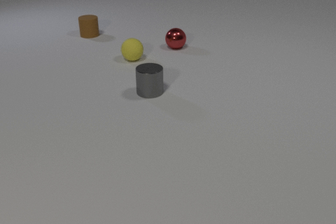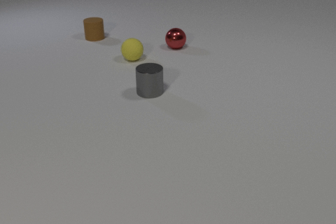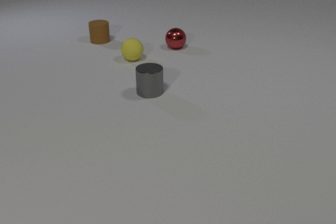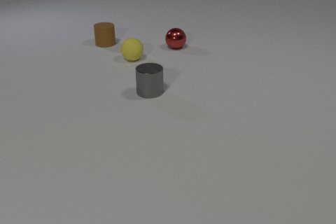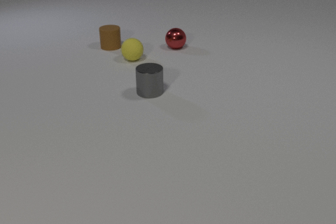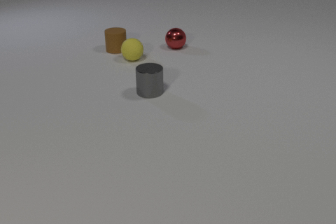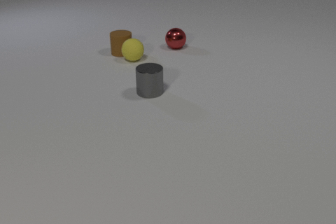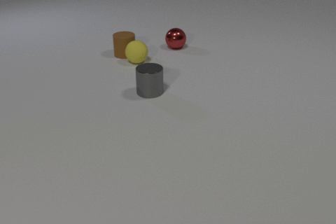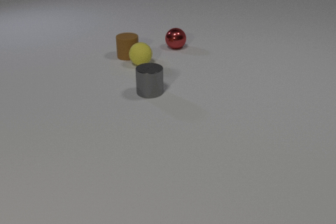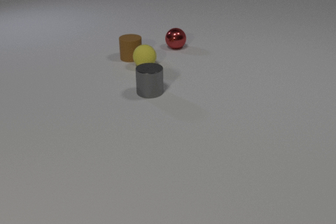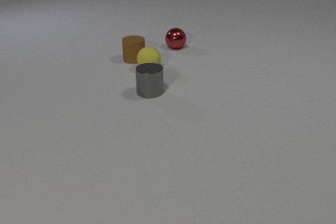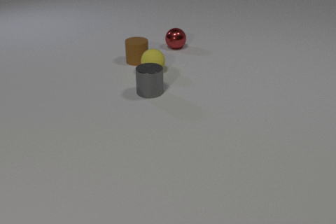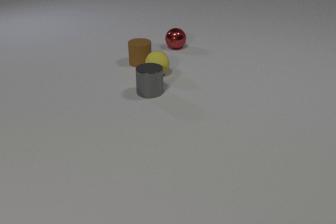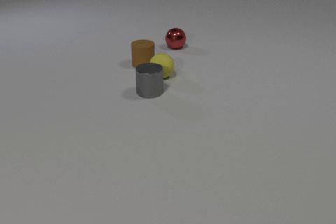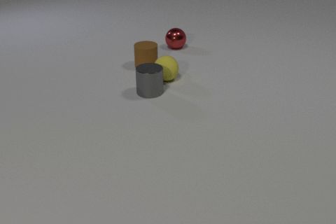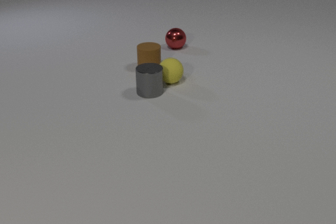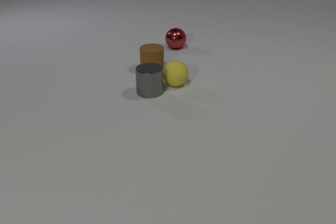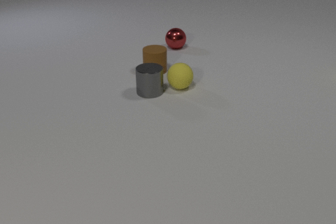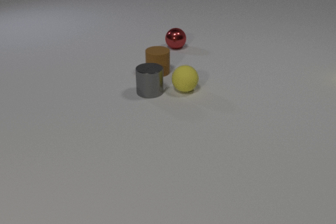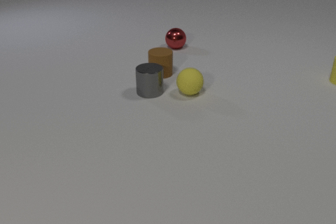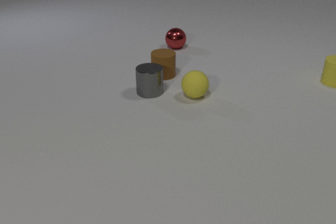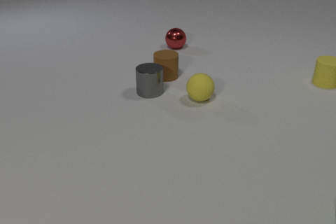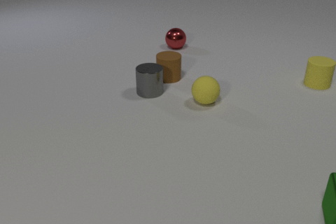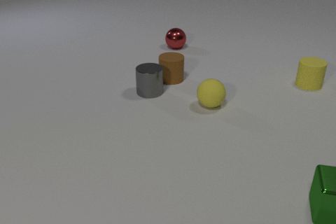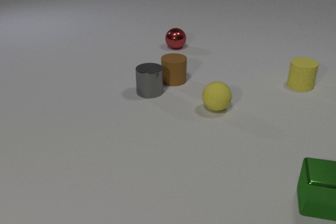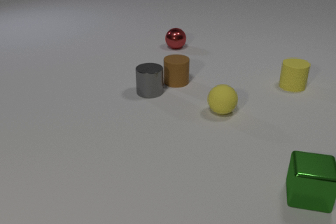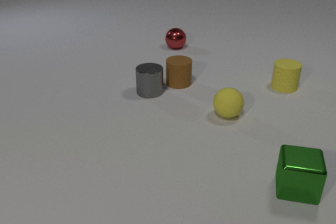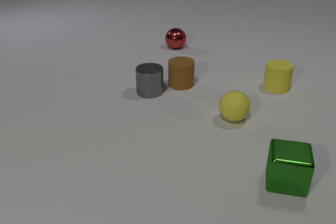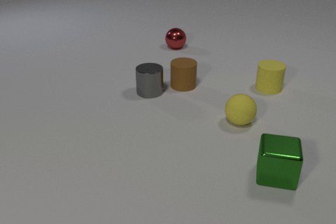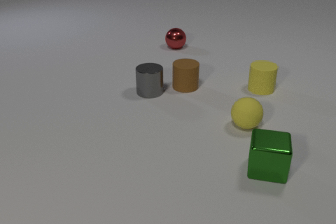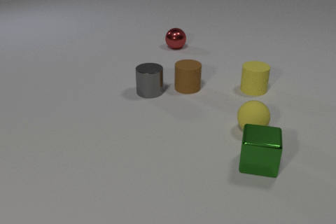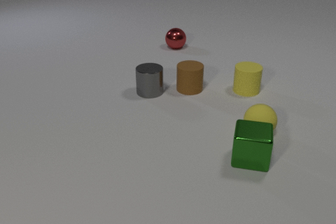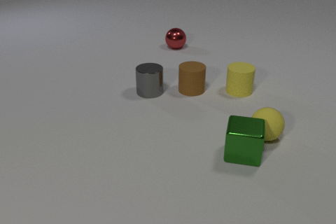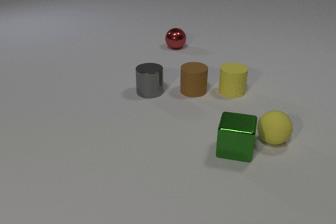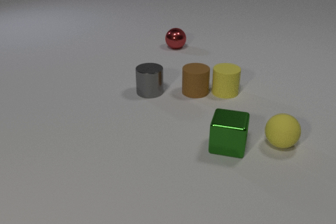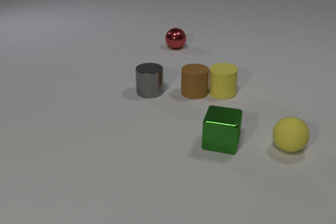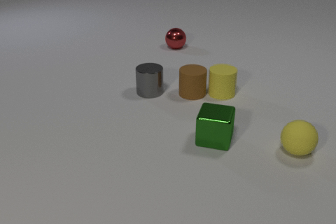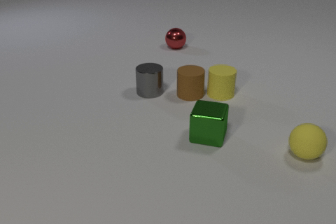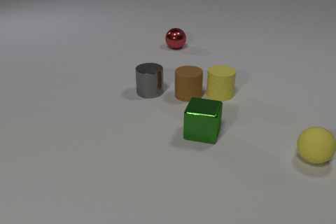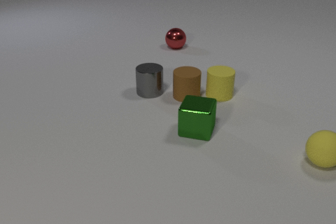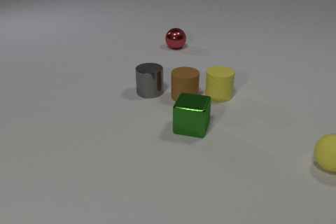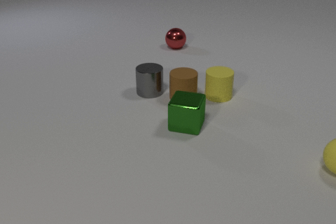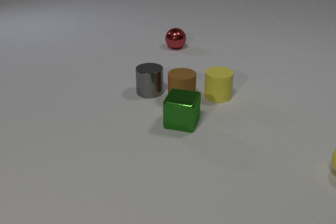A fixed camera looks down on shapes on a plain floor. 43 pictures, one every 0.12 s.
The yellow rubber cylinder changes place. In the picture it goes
to the left.
The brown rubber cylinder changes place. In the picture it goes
toward the camera.
0.00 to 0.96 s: The brown rubber cylinder slides toward the camera and to the right. The yellow rubber sphere rolls toward the camera and to the right. The brown rubber cylinder and the yellow rubber sphere collide.
0.96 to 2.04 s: The brown rubber cylinder slides toward the camera and to the right. The yellow rubber sphere rolls toward the camera and to the right.
2.04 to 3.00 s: The brown rubber cylinder slides toward the camera and to the right. The yellow rubber sphere rolls toward the camera and to the right. The yellow rubber cylinder comes in at the right edge, slides to the left and toward the camera. The green metal cube comes in at the right edge, slides to the left and away from the camera.
3.00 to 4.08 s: The brown rubber cylinder slides toward the camera and to the right. The yellow rubber sphere rolls to the right and toward the camera. The yellow rubber cylinder slides to the left and toward the camera. The green metal cube slides to the left and away from the camera. The yellow rubber sphere and the green metal cube collide.
4.08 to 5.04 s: The brown rubber cylinder slides toward the camera and to the left. The yellow rubber sphere rolls to the right and toward the camera. The yellow rubber cylinder slides toward the camera and to the left. The green metal cube slides to the left and away from the camera. The brown rubber cylinder and the yellow rubber cylinder collide.
How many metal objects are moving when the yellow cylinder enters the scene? 0.
What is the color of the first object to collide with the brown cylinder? yellow.
How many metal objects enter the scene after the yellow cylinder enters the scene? 1.
